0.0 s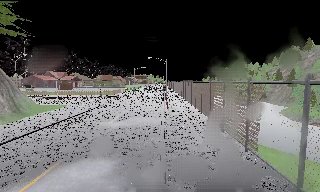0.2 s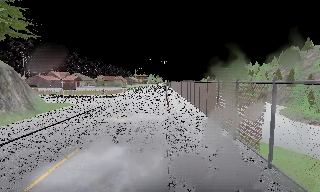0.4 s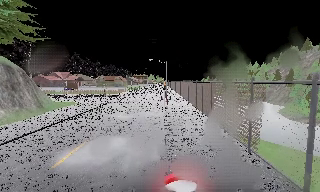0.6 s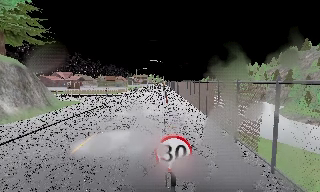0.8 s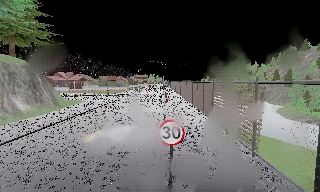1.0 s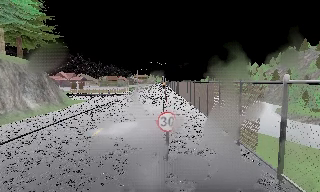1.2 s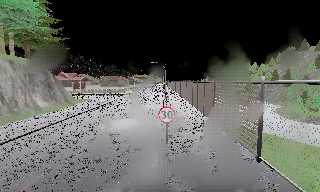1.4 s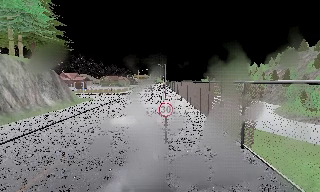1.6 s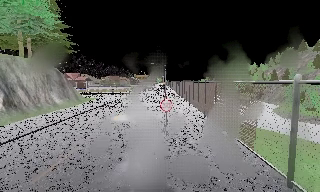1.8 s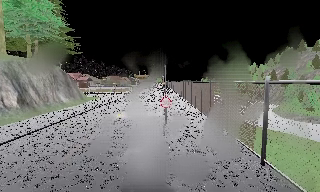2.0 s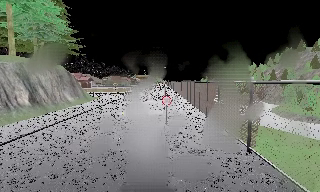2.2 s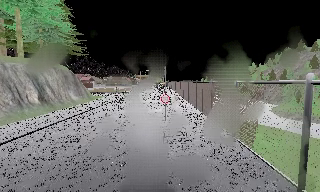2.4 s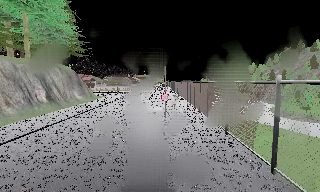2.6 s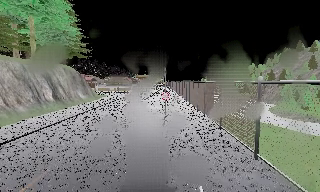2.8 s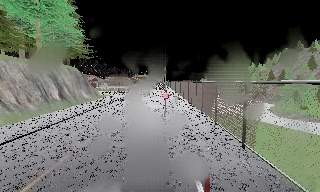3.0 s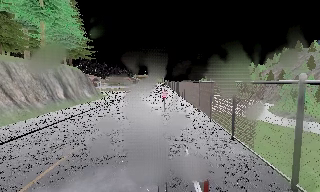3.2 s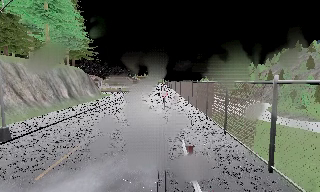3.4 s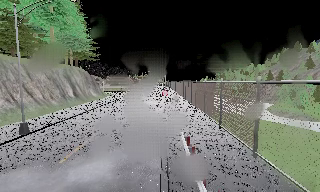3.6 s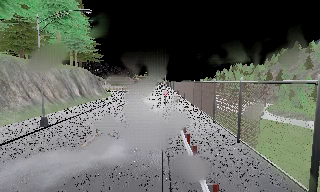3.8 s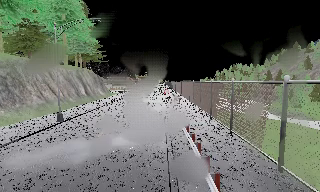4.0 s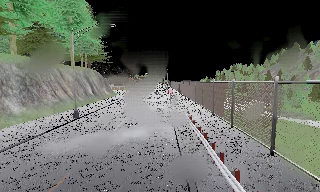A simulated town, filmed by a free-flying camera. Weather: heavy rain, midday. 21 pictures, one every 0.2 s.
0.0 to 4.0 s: The camera travels backward, about 25 m, so what stands in front gets smaller.
The film runs backward here.
